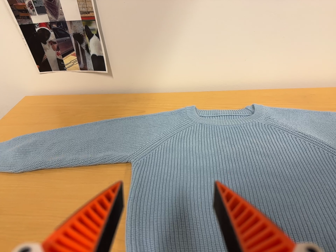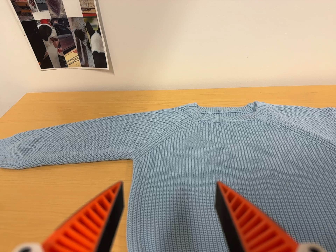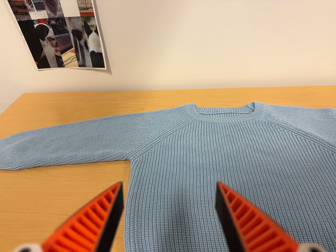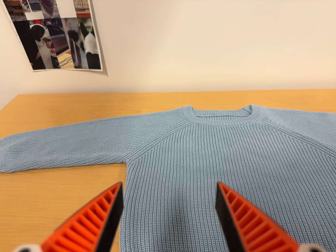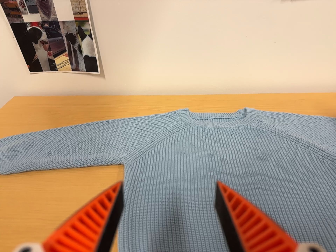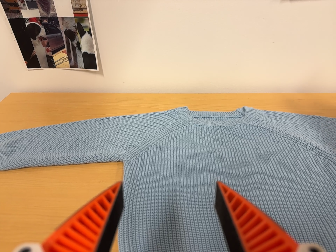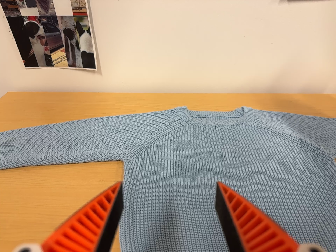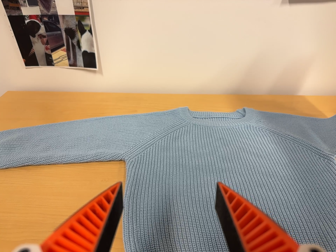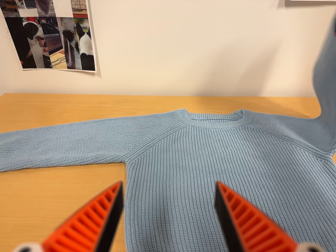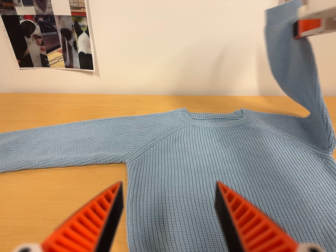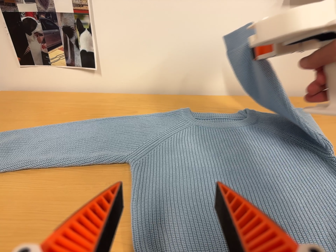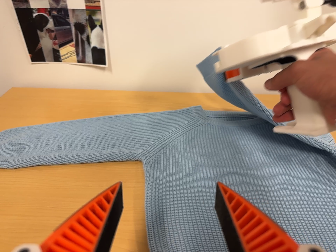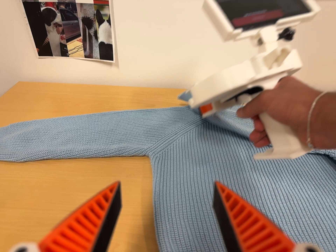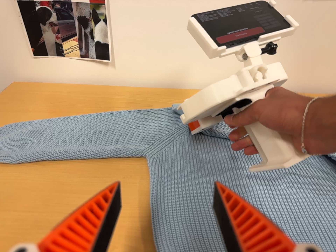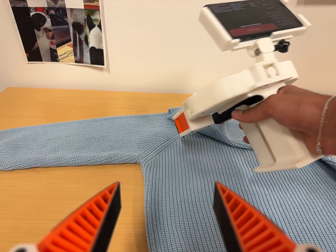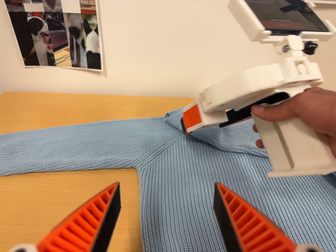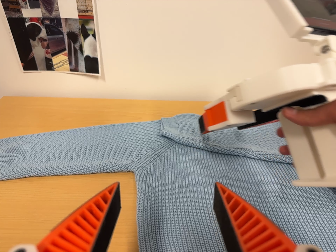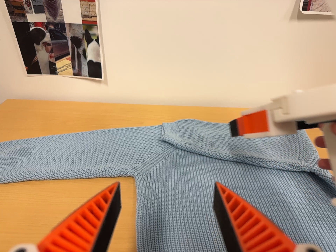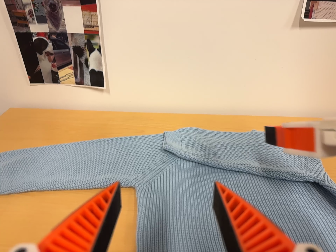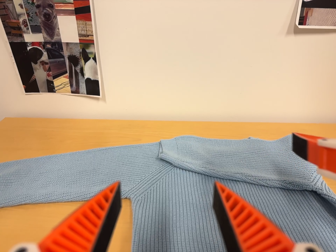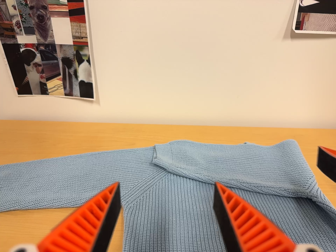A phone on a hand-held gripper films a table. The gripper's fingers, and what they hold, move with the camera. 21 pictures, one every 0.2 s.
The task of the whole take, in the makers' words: right arm across.
0.0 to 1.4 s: The camera shifts only a little, or ends up much as it began.
1.4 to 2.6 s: The camera travels to its left, about 6 cm, so close, fixed things drift to the right.
2.6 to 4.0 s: The camera travels toward the top of its view, about 5 cm, so close, fixed things drift downward.
The film runs forward here.
